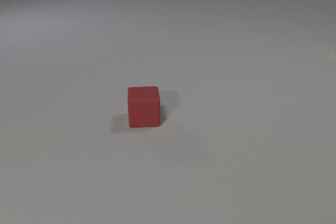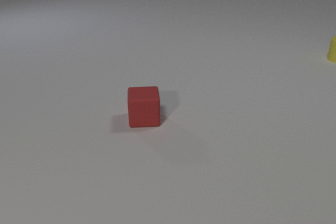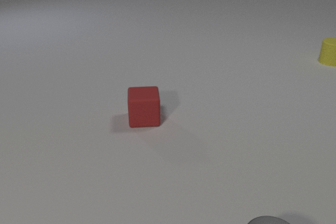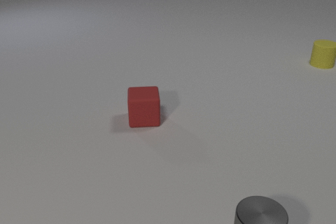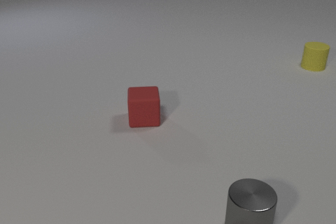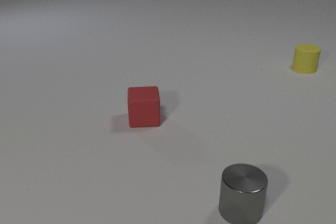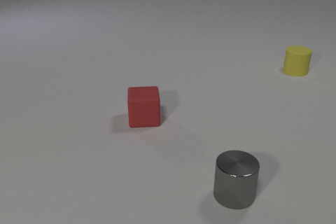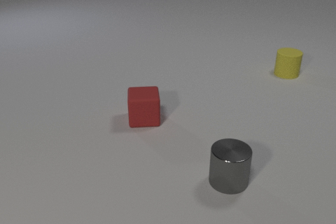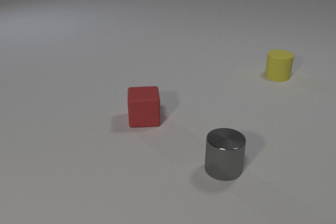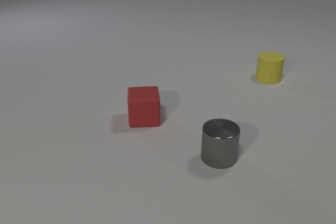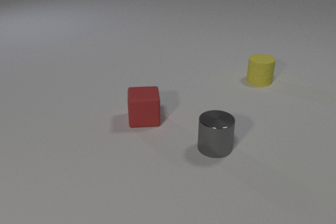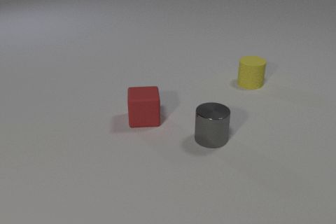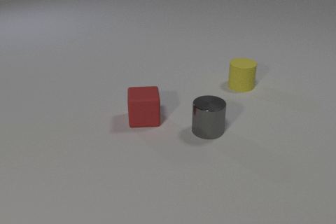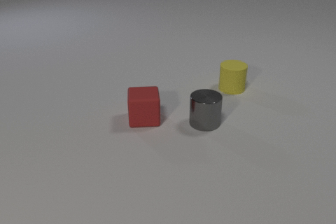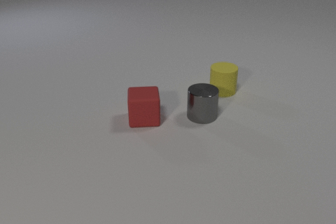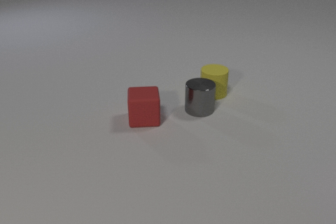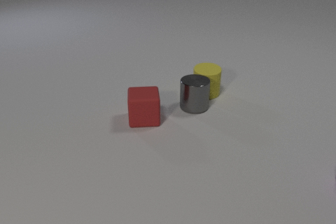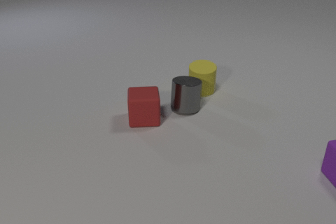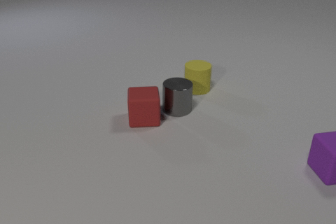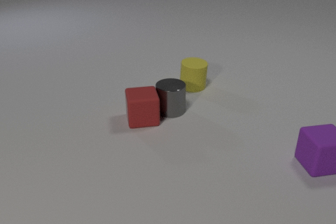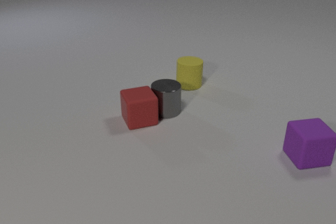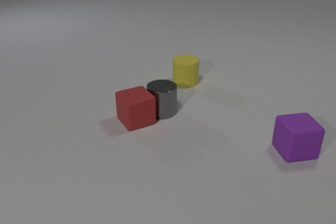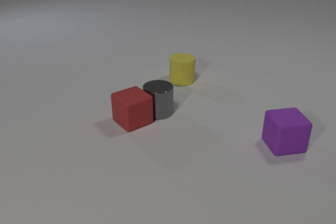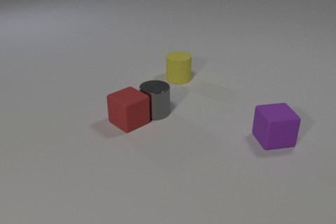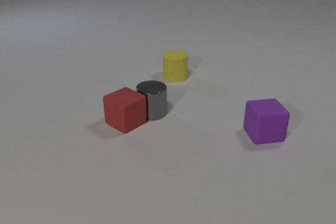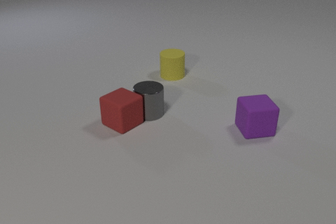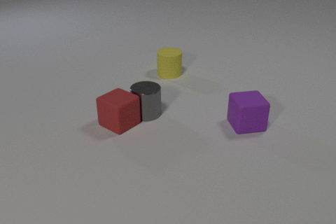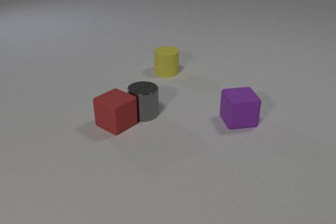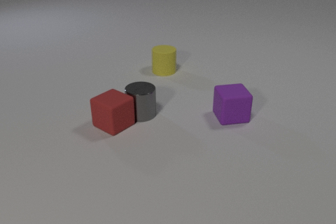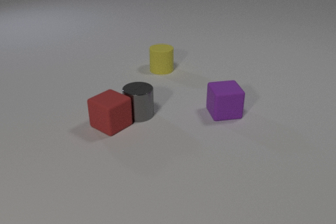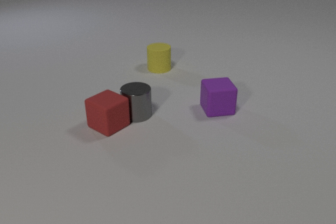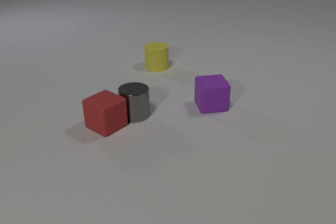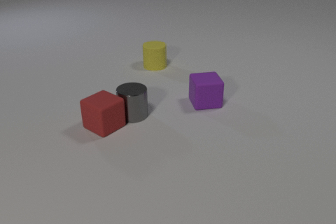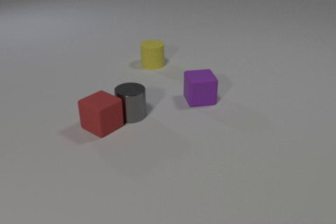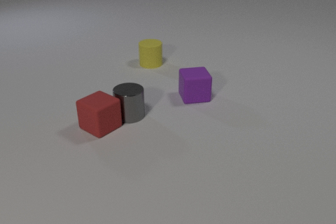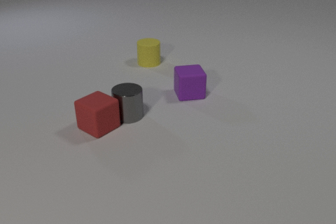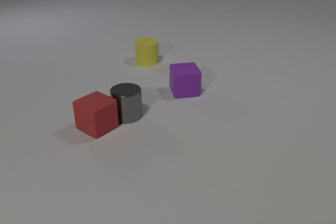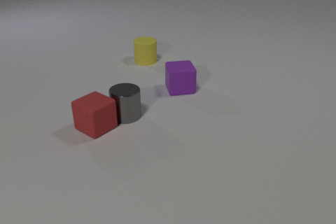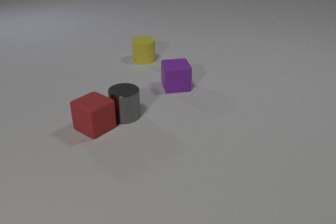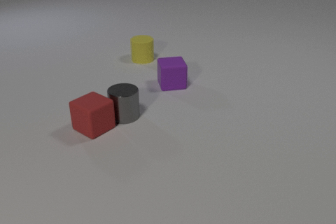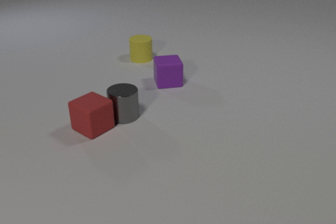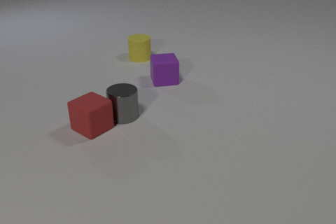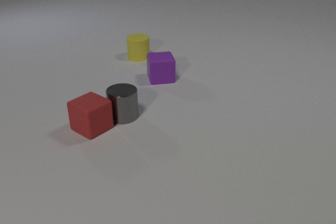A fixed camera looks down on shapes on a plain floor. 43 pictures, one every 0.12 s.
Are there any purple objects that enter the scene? yes.
How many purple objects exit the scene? 0.
What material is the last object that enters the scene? rubber.
0.00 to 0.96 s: The gray metal cylinder comes in at the bottom edge, slides away from the camera. The yellow rubber cylinder slides toward the camera and to the left.
0.96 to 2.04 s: The gray metal cylinder slides away from the camera. The yellow rubber cylinder slides to the left and toward the camera. The purple rubber cube comes in at the right edge, slides to the left. The gray metal cylinder and the yellow rubber cylinder collide.
2.04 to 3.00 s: The gray metal cylinder slides to the left. The yellow rubber cylinder slides away from the camera and to the left. The red rubber cube slides to the left, spins counterclockwise seen from above by about 45 degrees, its near face sliding to the right. The purple rubber cube slides to the left and away from the camera. The gray metal cylinder and the red rubber cube collide.
3.00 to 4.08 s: The gray metal cylinder slides to the left. The yellow rubber cylinder slides away from the camera and to the left. The red rubber cube slides to the left. The purple rubber cube slides to the left and away from the camera.
4.08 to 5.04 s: The gray metal cylinder slides to the left. The yellow rubber cylinder slides away from the camera and to the left. The red rubber cube slides to the left. The purple rubber cube slides away from the camera and to the left.
